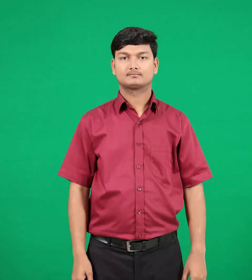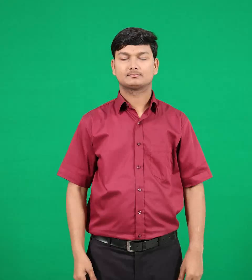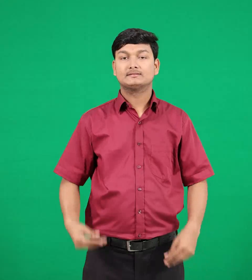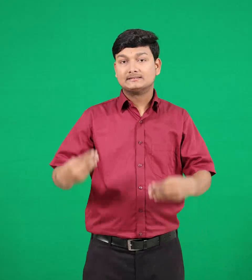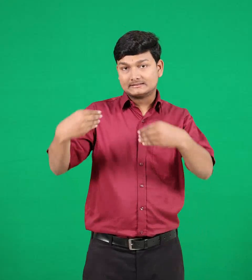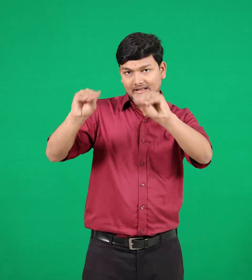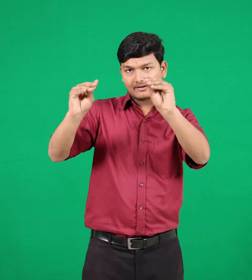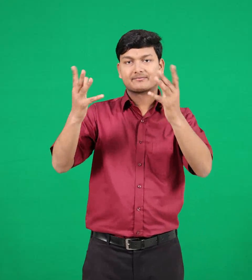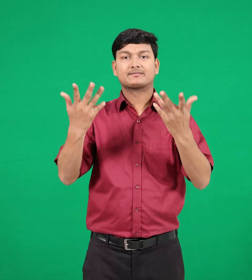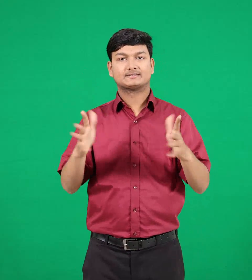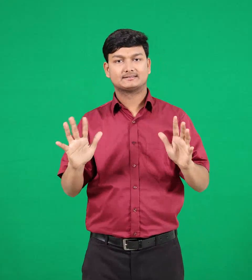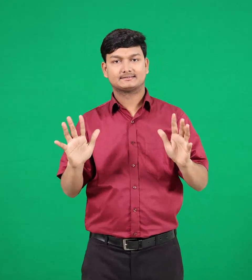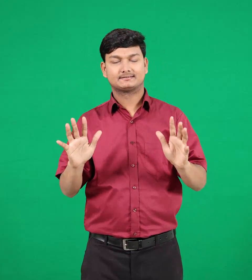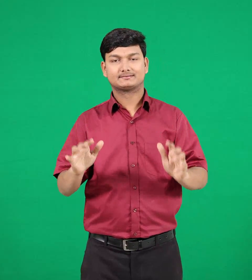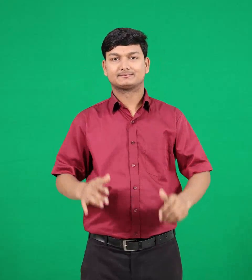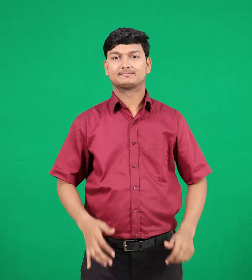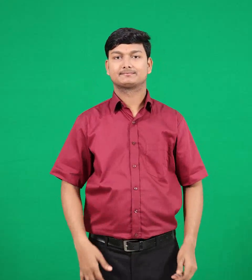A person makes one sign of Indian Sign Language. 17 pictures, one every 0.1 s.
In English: sold
